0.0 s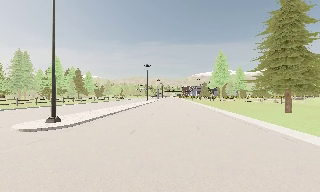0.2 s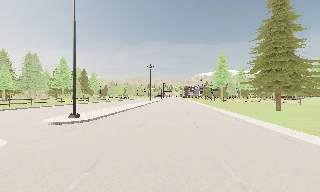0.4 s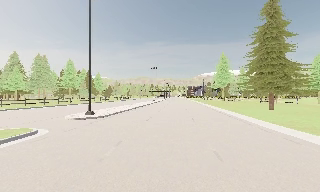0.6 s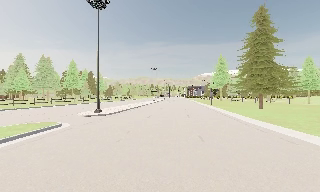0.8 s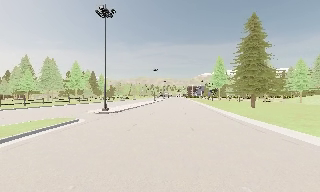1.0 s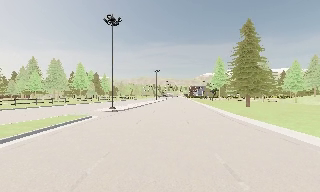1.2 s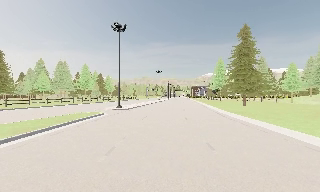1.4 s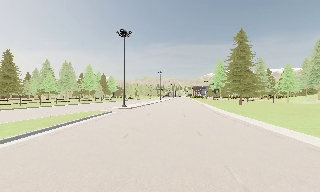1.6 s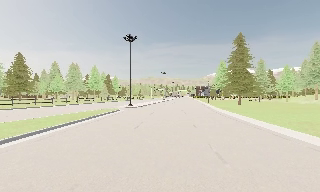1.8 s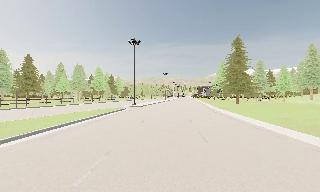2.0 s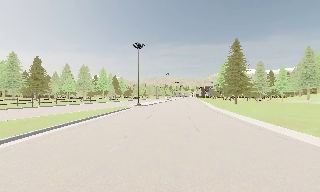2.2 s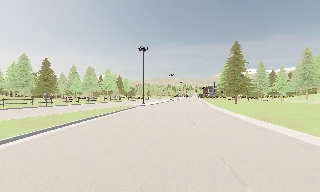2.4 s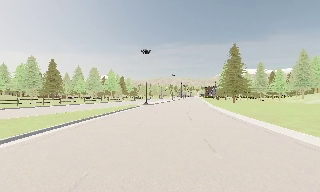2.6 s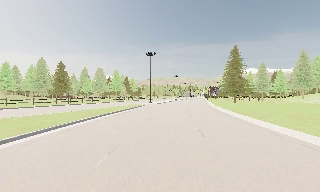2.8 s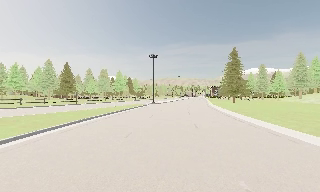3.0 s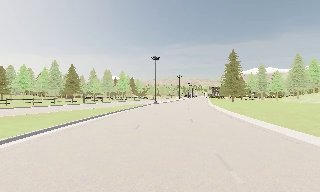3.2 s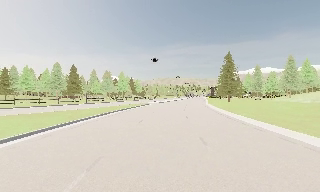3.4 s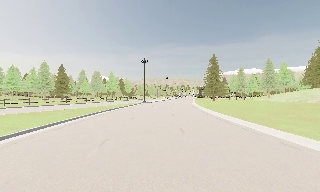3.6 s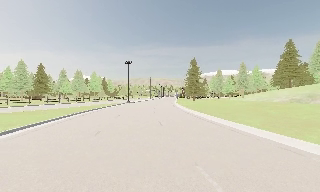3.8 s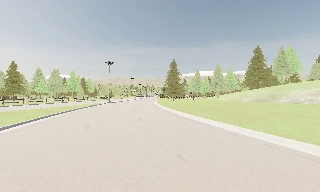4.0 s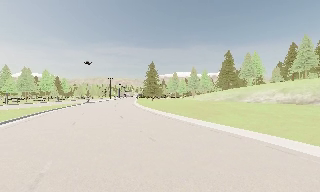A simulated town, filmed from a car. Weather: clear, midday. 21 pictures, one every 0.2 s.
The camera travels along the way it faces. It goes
backward.
0.0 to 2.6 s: The camera swings to its left by about 10 degrees, and the scene slides to the right. It travels backward, about 25 m, so what stands in front gets smaller.
2.6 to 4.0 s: The camera swings to its right by about 20 degrees, and the scene slides to the left. It travels backward, about 14 m, so what stands in front gets smaller.
The film runs backward here.
